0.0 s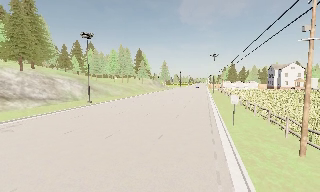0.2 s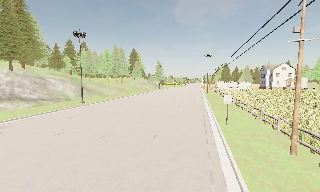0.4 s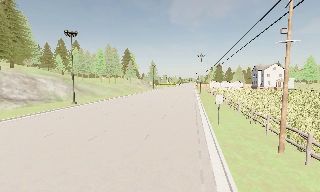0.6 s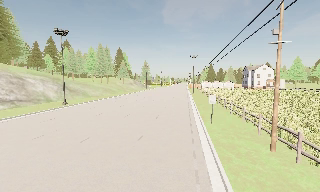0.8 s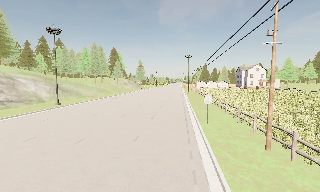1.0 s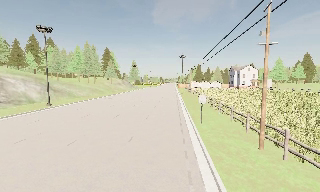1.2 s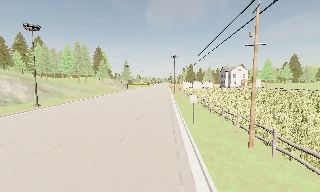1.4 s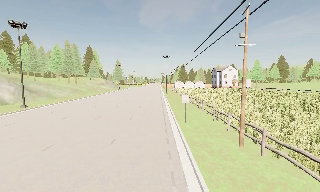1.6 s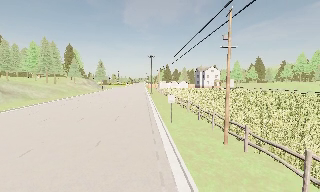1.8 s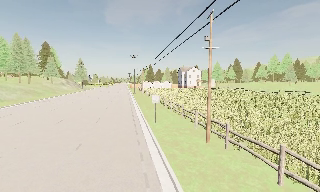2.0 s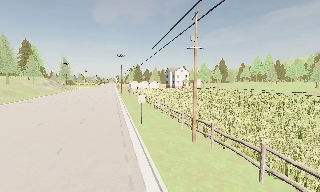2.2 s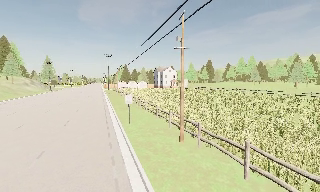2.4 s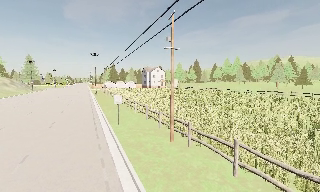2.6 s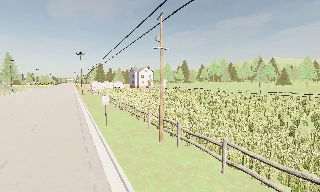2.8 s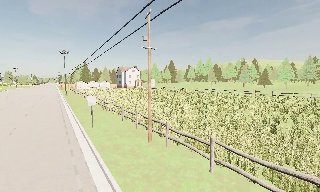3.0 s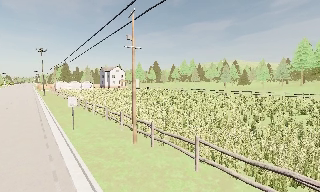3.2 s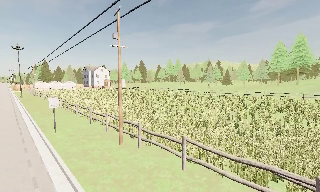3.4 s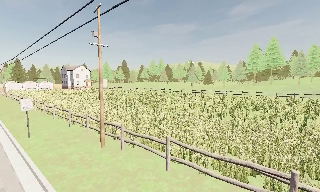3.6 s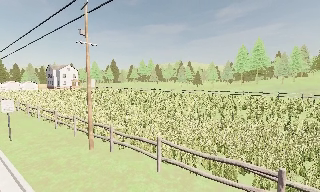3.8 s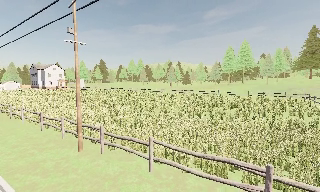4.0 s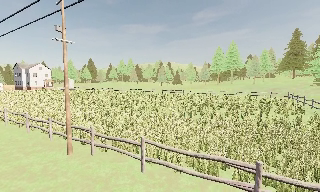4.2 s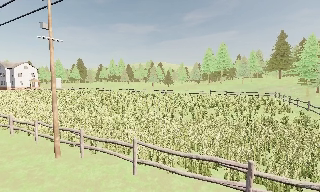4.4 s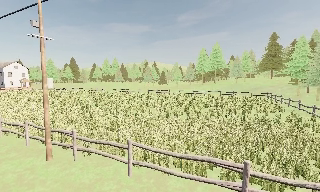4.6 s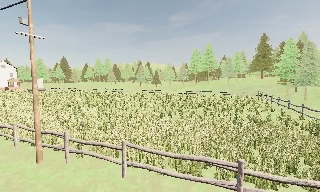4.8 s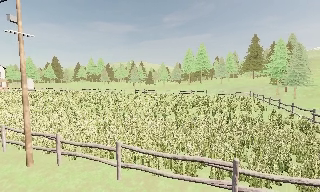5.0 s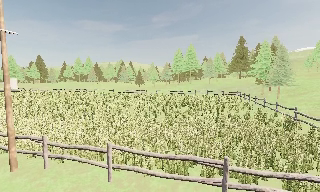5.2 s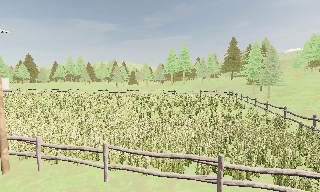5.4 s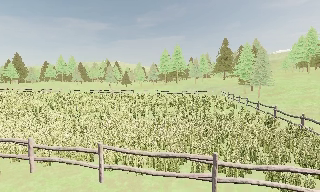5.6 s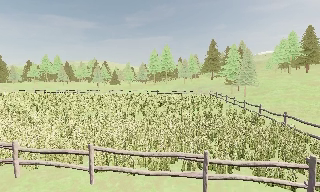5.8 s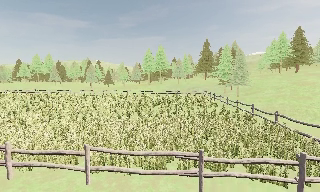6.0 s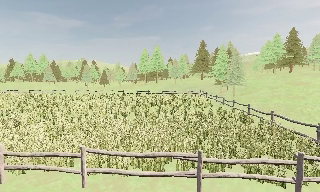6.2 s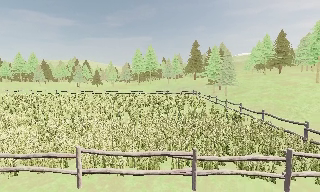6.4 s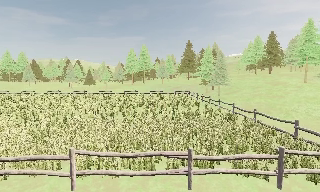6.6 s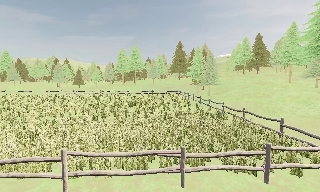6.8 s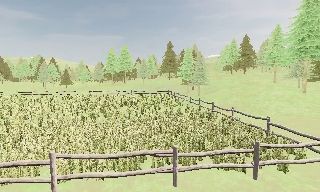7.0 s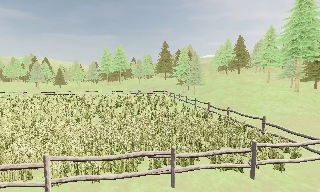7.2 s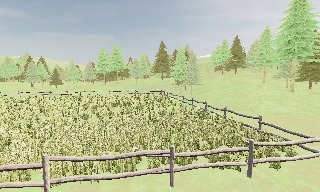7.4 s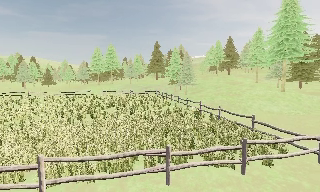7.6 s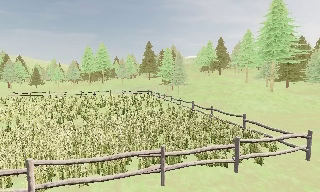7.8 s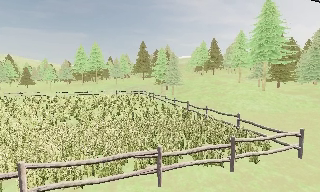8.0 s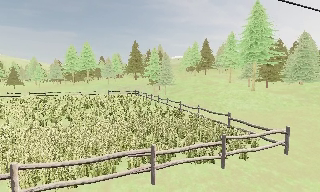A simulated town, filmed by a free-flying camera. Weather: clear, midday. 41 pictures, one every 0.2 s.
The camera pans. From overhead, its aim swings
clockwise.
The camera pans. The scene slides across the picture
to the left.
0.0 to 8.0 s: The camera swings to its right by about 125 degrees, and the scene slides to the left. It travels to its left and forward, about 2 m.
The film runs forward here.
